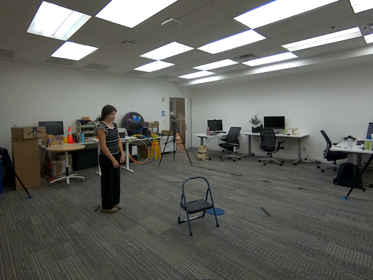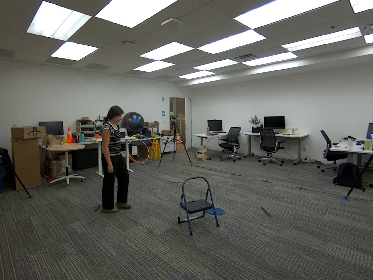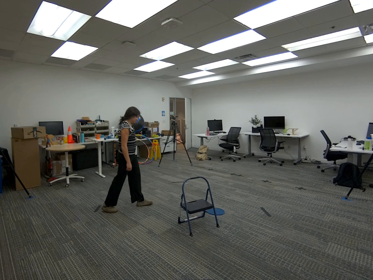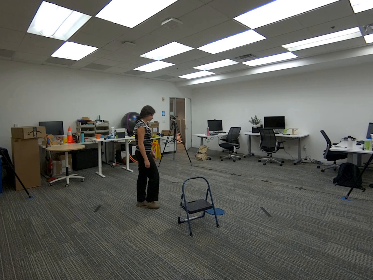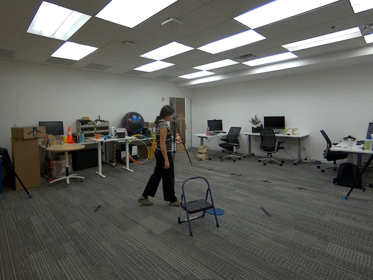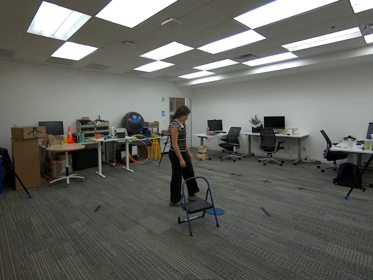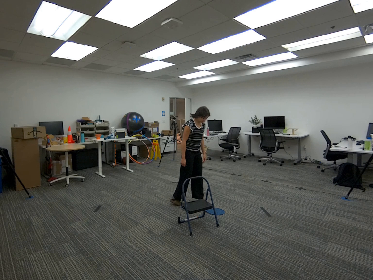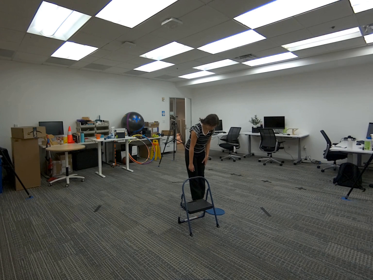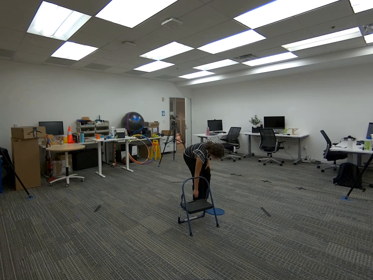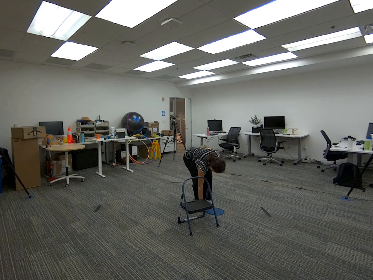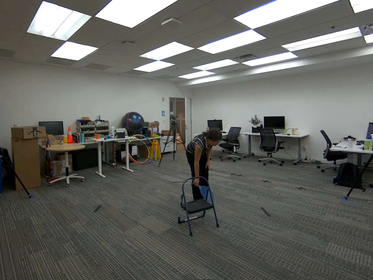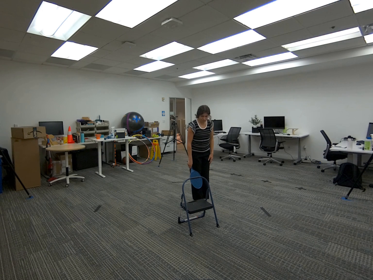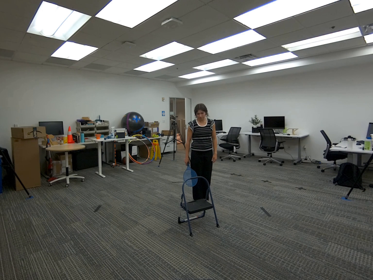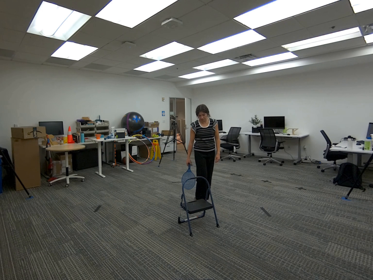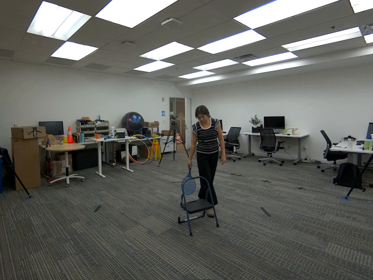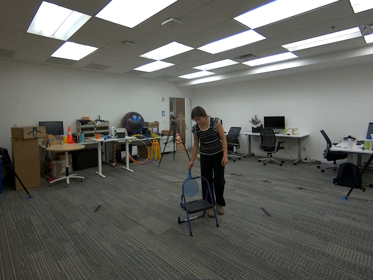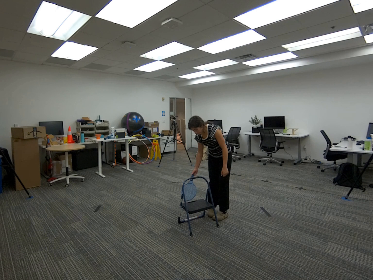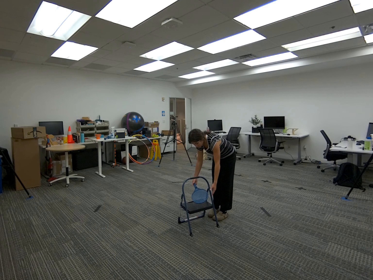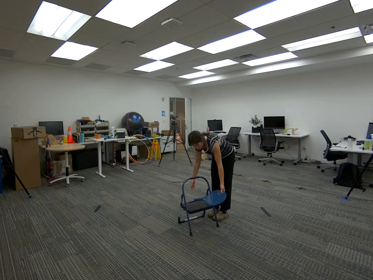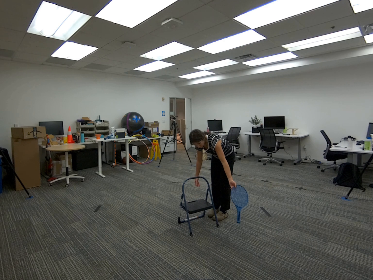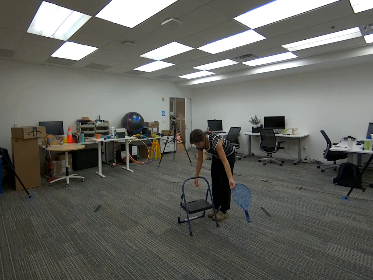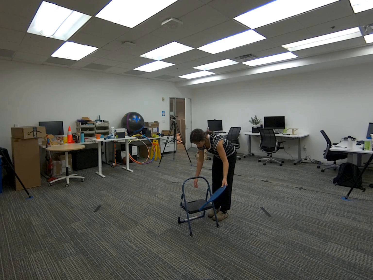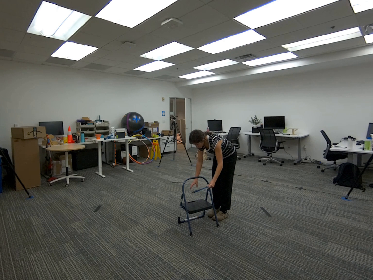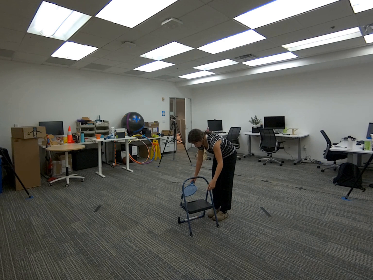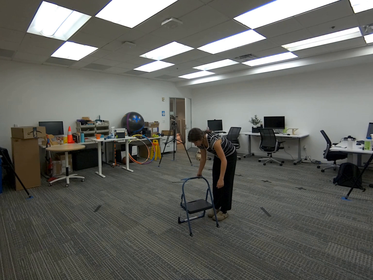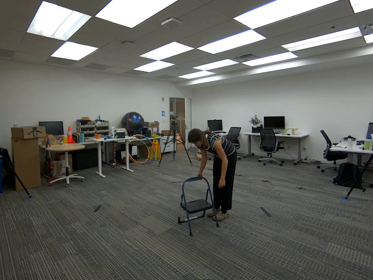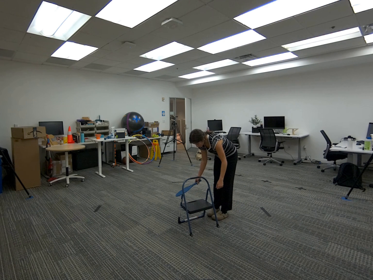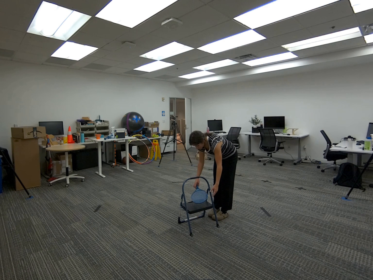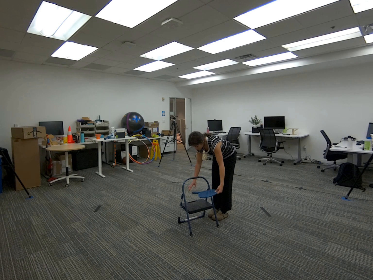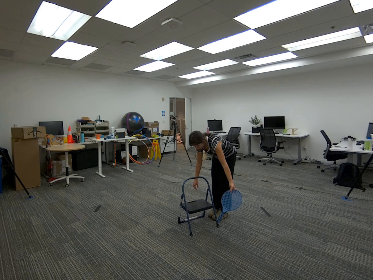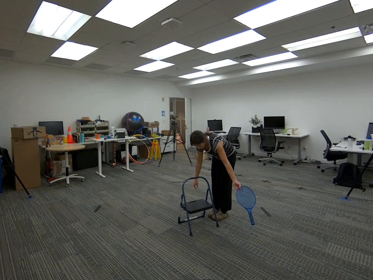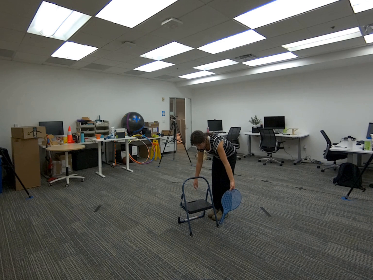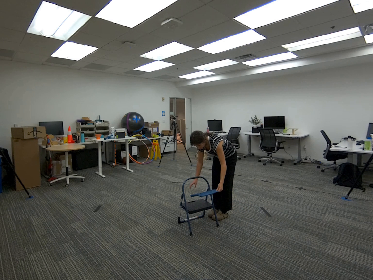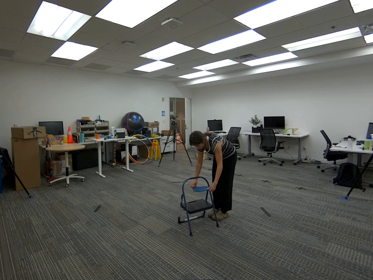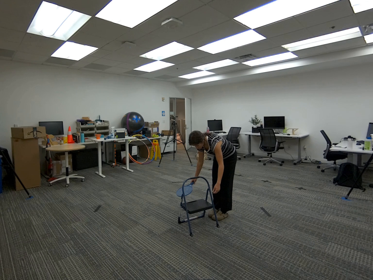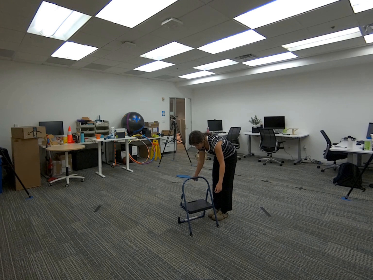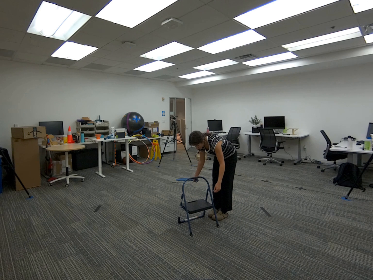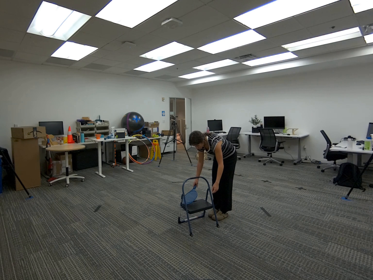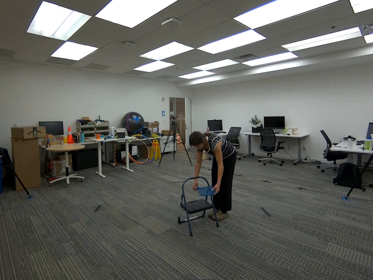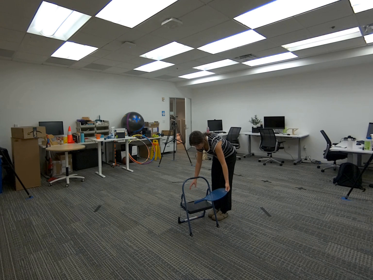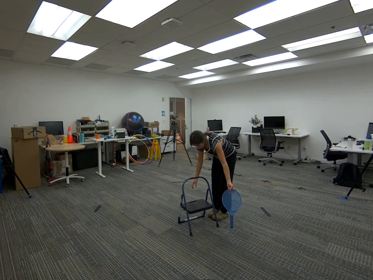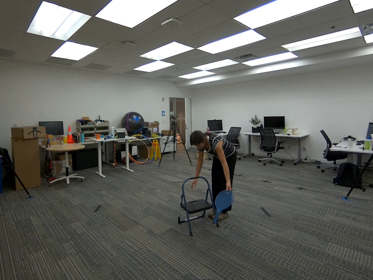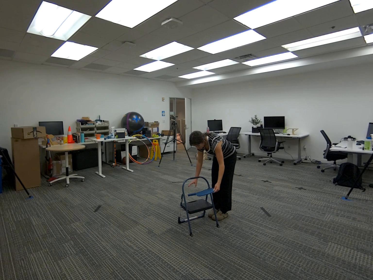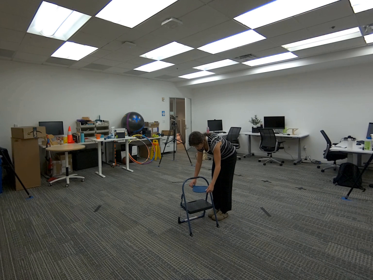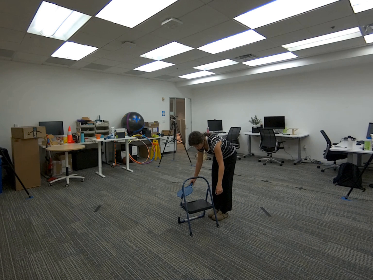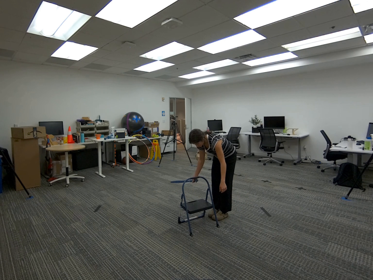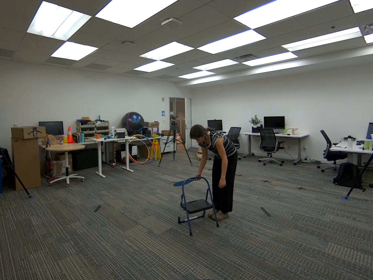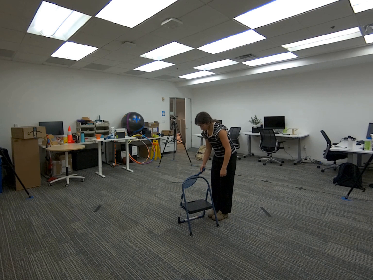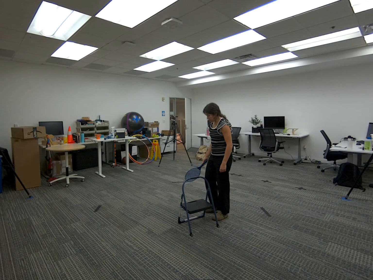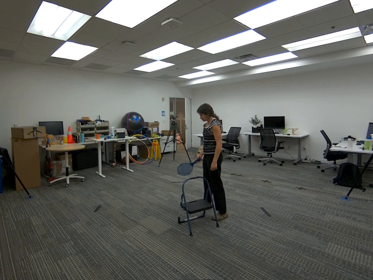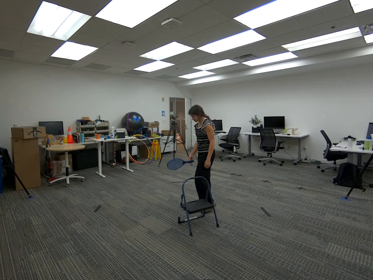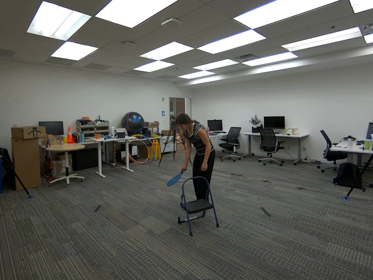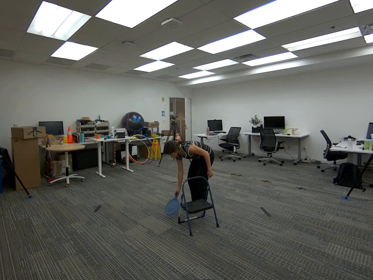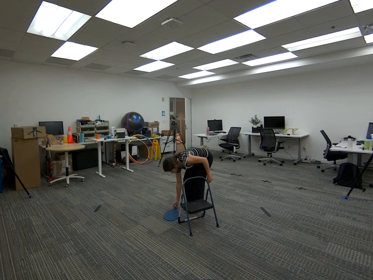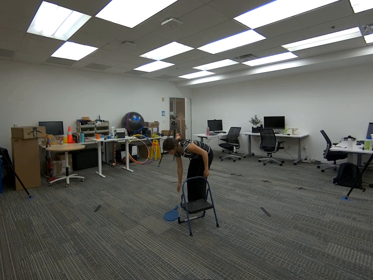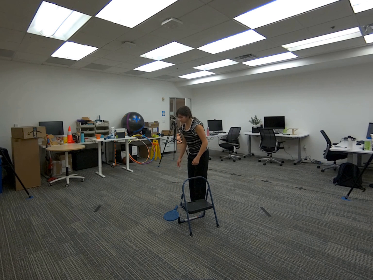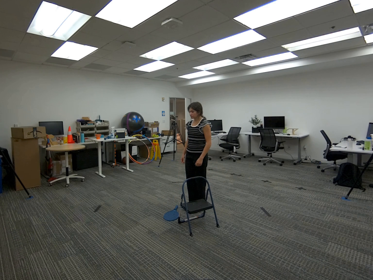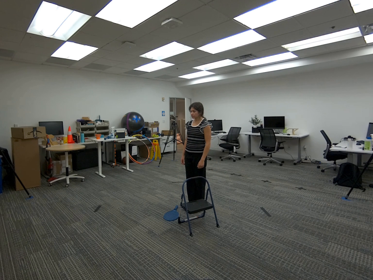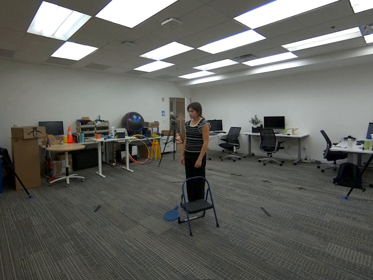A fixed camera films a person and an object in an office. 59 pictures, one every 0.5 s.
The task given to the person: Walk to the tennis racket on the ground and pick it up. Walk to the step ladder and pass the racket back and forth through the opening of the ladder a few times. When you are finished, place the racket back on the ground.
